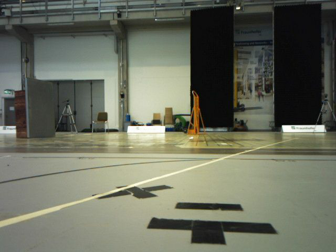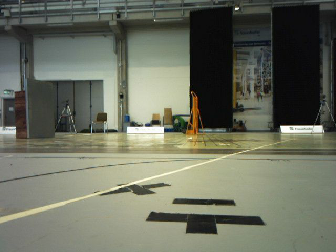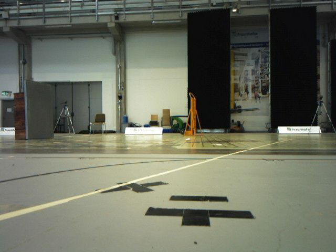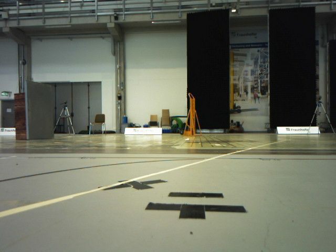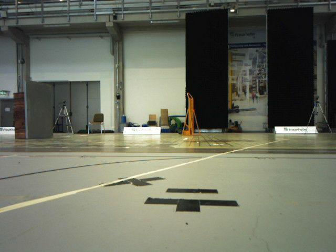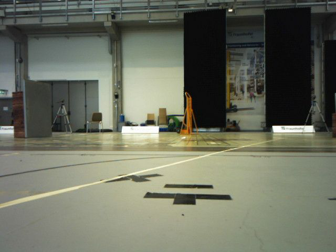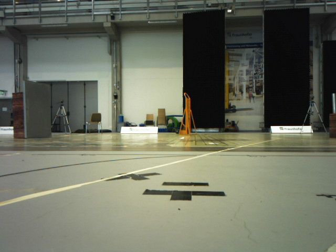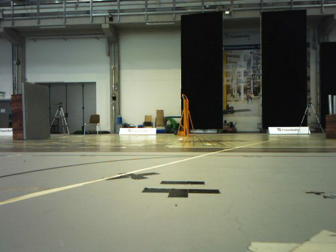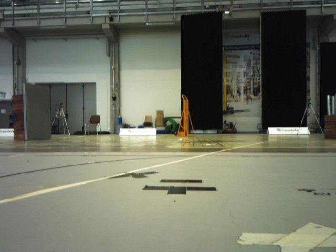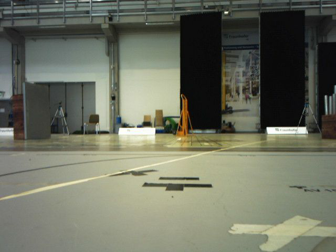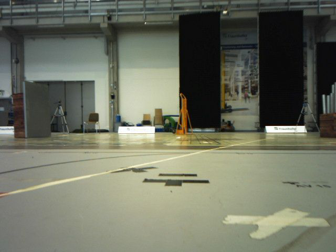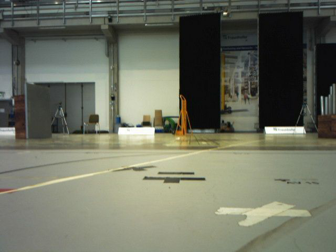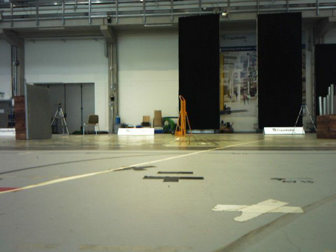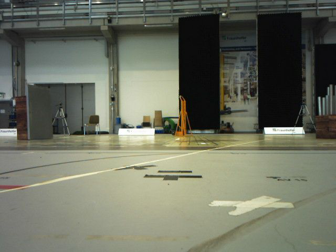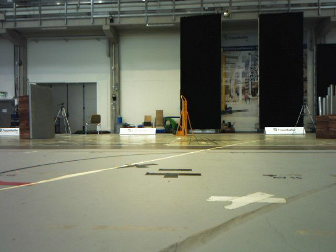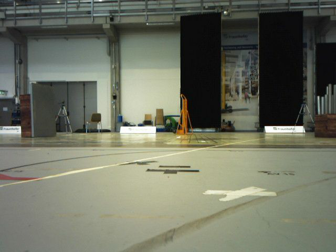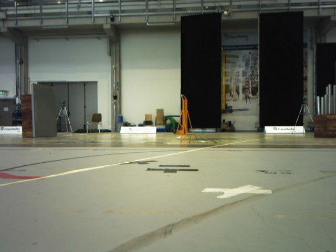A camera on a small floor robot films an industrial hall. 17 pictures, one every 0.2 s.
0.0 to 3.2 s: The camera travels backward, about 0.6 m, so what stands in front gets smaller.
The film runs backward here.
